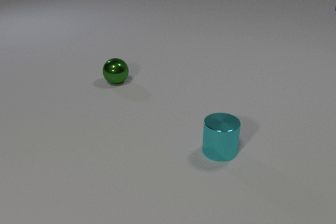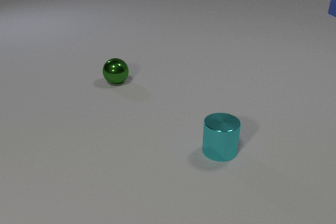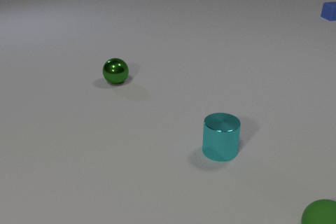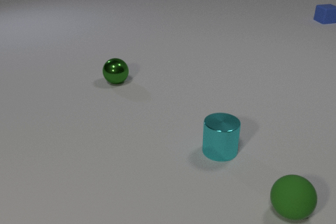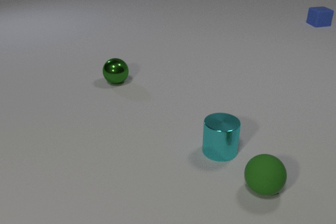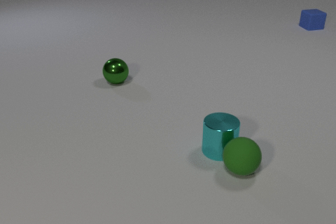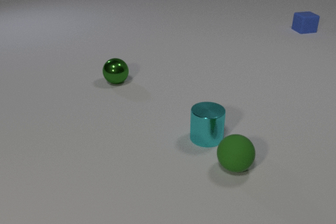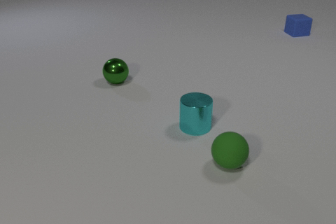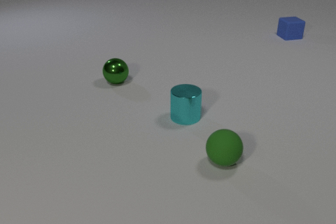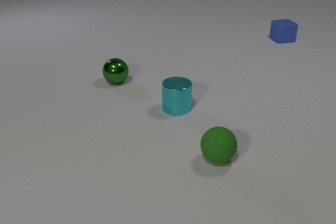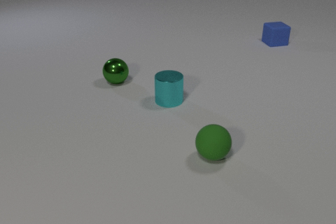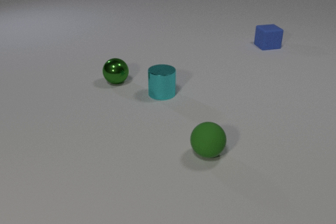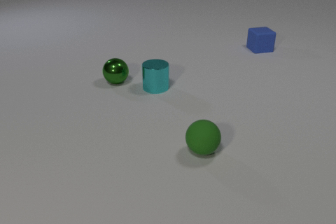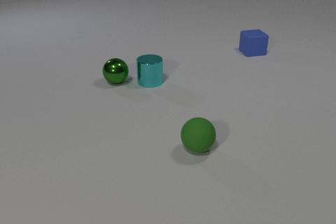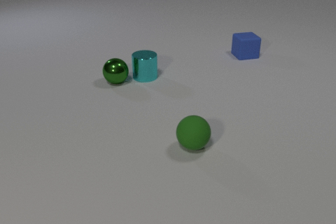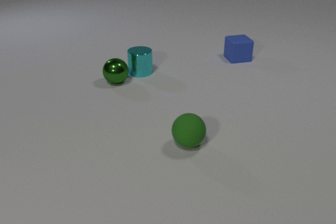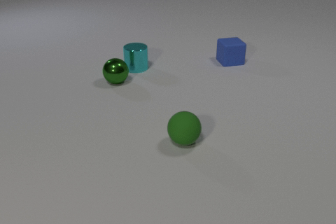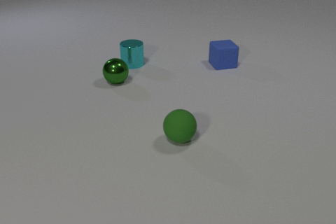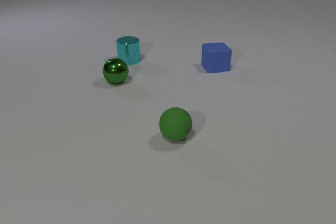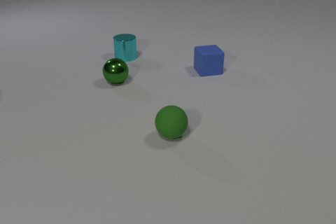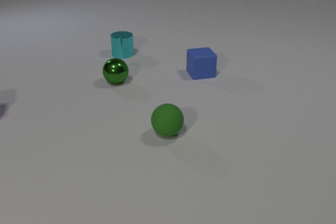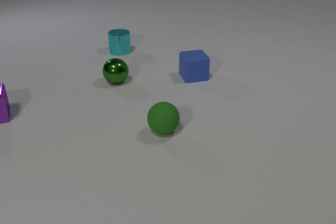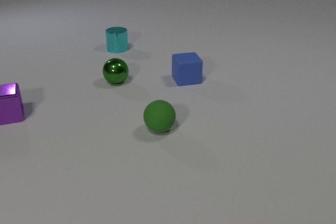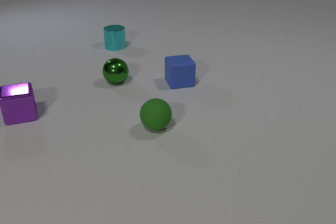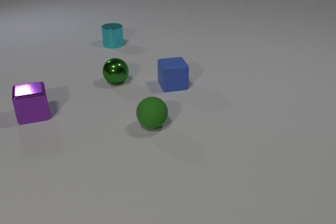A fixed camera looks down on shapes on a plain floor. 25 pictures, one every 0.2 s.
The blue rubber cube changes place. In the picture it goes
toward the camera.
The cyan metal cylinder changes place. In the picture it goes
away from the camera.
0.0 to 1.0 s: The green rubber sphere comes in at the bottom edge, rolls to the left and away from the camera. The blue rubber cube slides toward the camera and to the left. The green rubber sphere and the cyan metal cylinder collide.
1.0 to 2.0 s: The green rubber sphere rolls to the left and away from the camera. The cyan metal cylinder slides away from the camera and to the left. The blue rubber cube slides toward the camera and to the left.
2.0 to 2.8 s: The green rubber sphere rolls to the left and away from the camera. The cyan metal cylinder slides away from the camera and to the left. The blue rubber cube slides toward the camera and to the left.
2.8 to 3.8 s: The green rubber sphere rolls to the left and away from the camera. The cyan metal cylinder slides away from the camera. The blue rubber cube slides toward the camera and to the left.
3.8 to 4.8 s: The green rubber sphere rolls to the left and away from the camera. The cyan metal cylinder slides away from the camera. The purple metal cube comes in at the left edge, slides to the right. The blue rubber cube slides toward the camera and to the left.
What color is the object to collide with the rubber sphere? cyan.
What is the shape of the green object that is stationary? sphere.
Are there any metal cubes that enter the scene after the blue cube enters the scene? yes.
